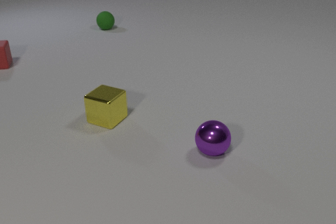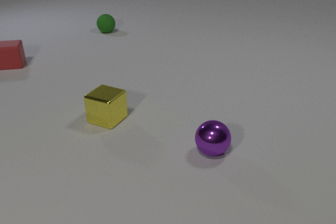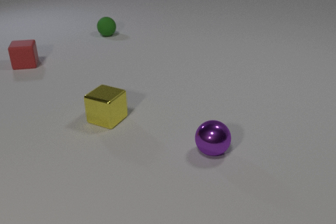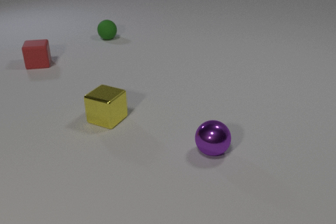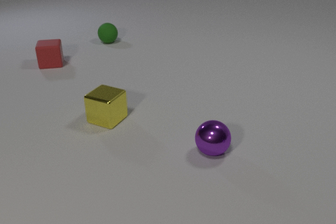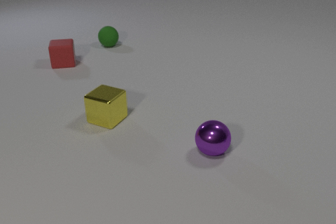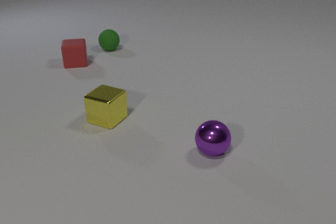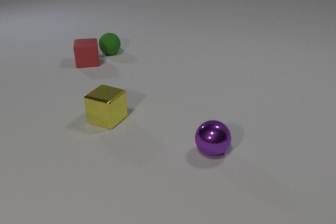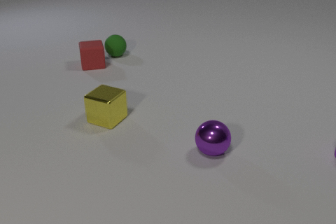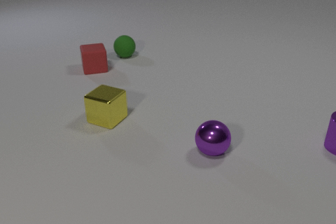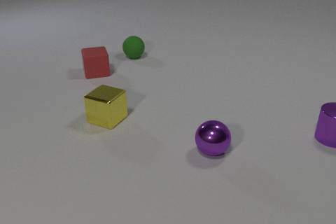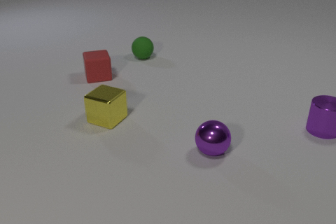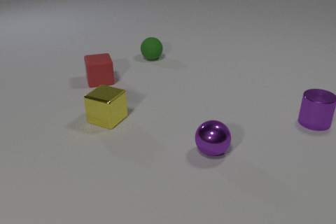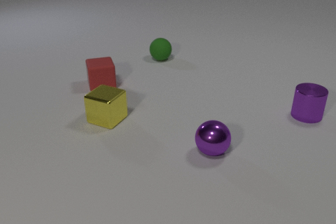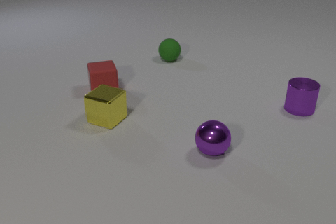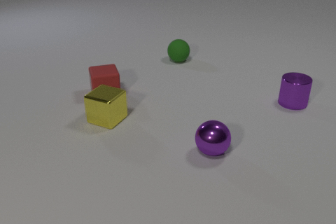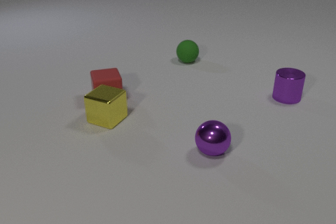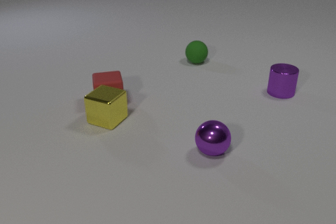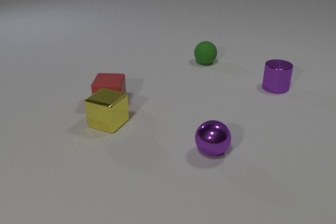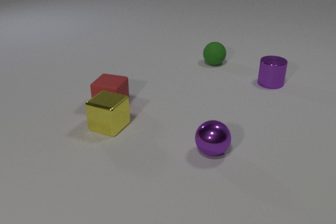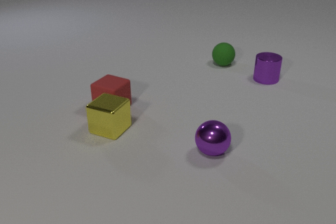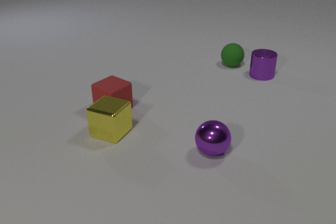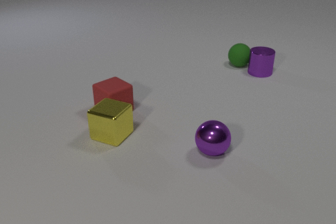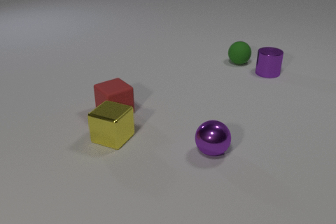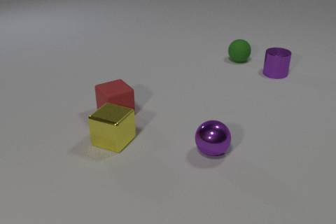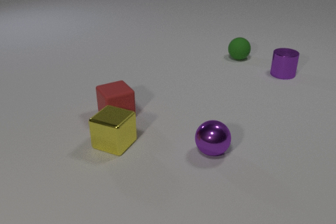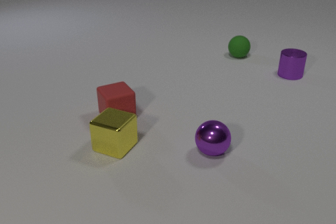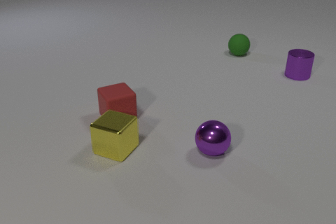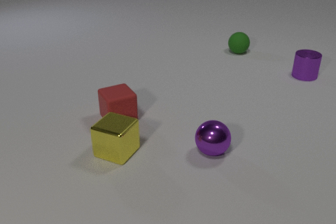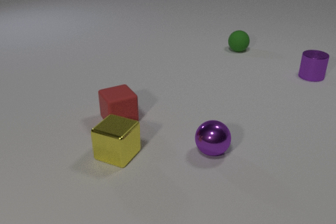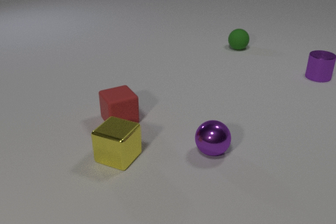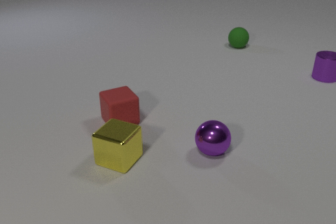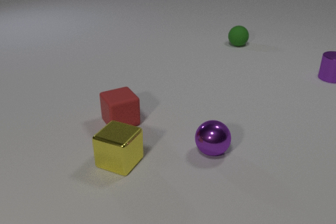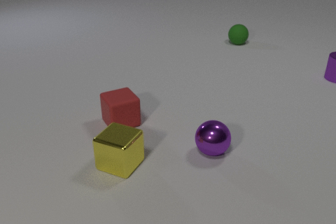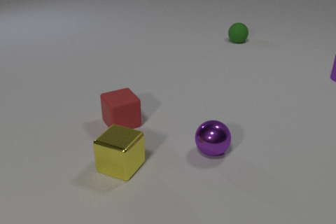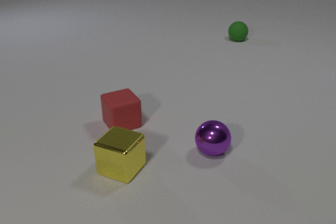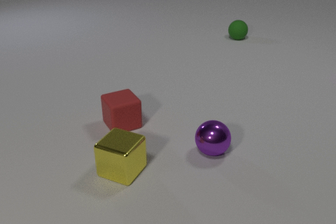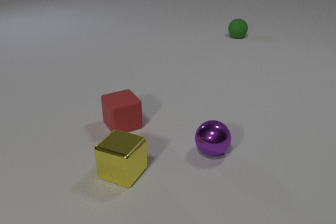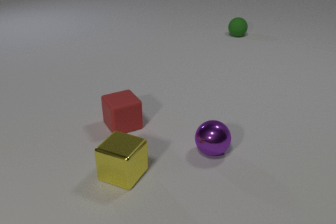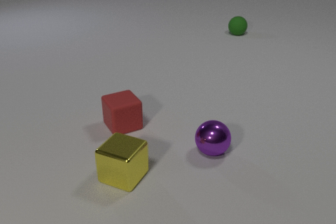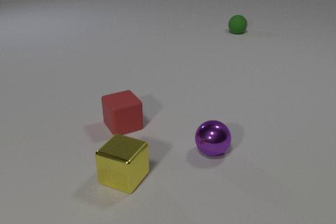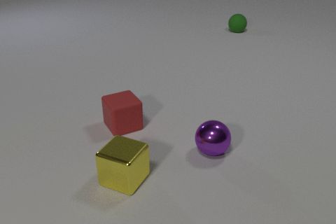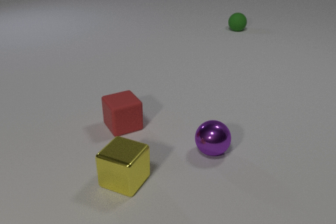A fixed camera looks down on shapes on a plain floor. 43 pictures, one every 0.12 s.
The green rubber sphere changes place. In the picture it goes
to the right.
The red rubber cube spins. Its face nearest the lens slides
to the left.
0.00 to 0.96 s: The green rubber sphere rolls toward the camera. The red rubber cube slides to the right. The green rubber sphere and the red rubber cube collide.
0.96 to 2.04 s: The green rubber sphere rolls to the right. The red rubber cube slides toward the camera. The purple metal cylinder slides away from the camera and to the left. The red rubber cube and the yellow metal cube collide.
2.04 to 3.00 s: The green rubber sphere rolls to the right. The red rubber cube slides toward the camera, spins so that its near face slides to the left, clockwise seen from above. The yellow metal cube slides toward the camera. The purple metal cylinder slides away from the camera. The green rubber sphere and the purple metal cylinder collide.
3.00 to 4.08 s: The green rubber sphere rolls away from the camera. The red rubber cube slides toward the camera. The yellow metal cube slides toward the camera. The purple metal cylinder slides to the right.
4.08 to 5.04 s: The green rubber sphere rolls away from the camera. The yellow metal cube slides toward the camera. The purple metal cylinder leaves at the right edge.
What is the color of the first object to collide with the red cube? green.
How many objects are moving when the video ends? 2.
Are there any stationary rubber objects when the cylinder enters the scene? no.
